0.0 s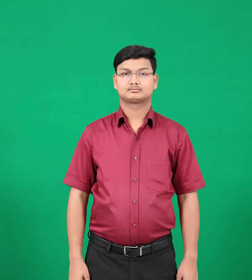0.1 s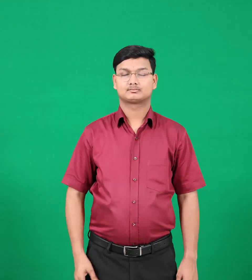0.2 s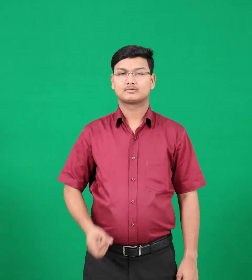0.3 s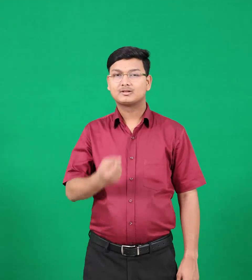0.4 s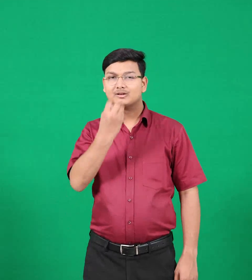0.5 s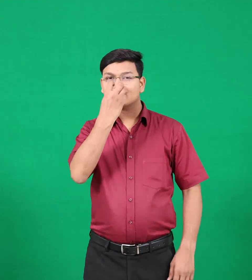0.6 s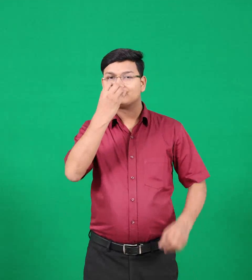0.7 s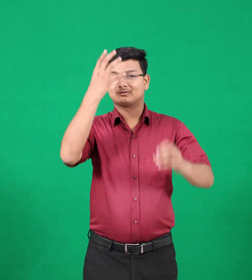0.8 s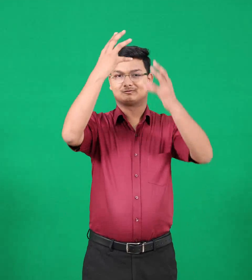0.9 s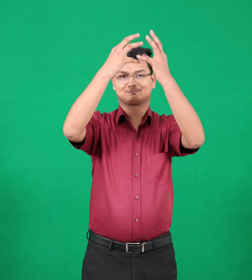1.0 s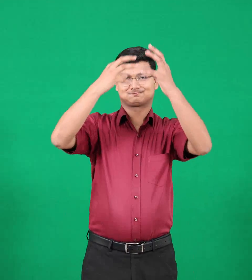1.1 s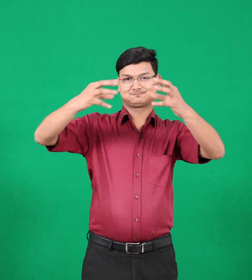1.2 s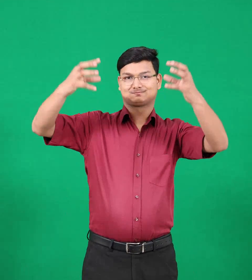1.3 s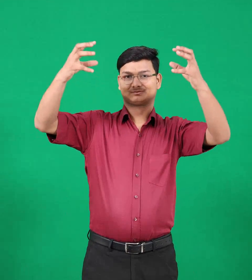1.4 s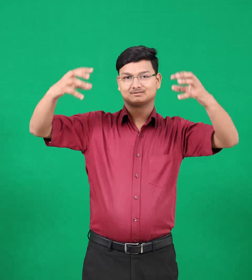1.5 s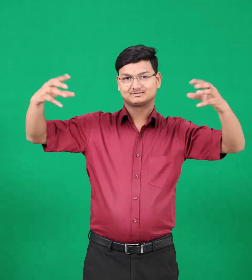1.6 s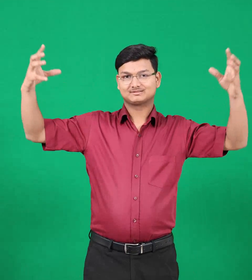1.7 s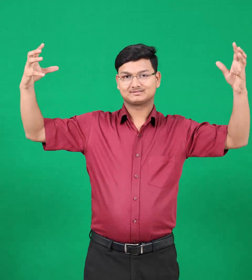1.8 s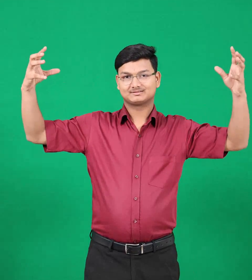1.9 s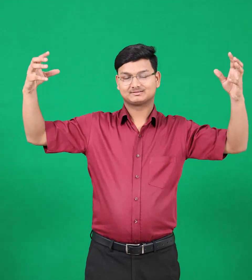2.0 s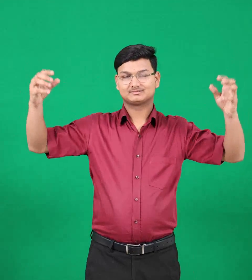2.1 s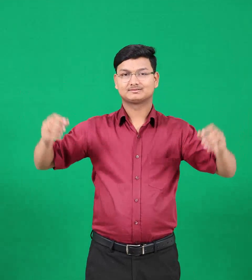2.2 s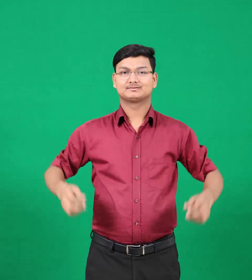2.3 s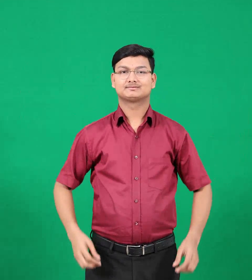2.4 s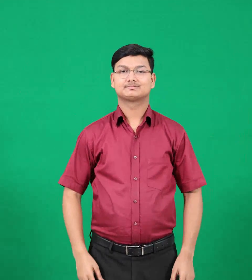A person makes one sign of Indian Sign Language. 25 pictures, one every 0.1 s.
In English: decorations
